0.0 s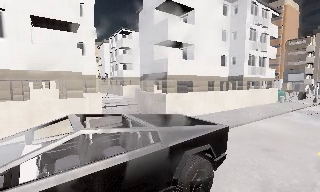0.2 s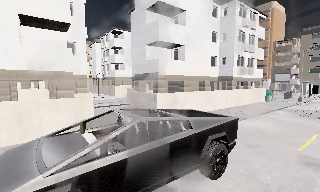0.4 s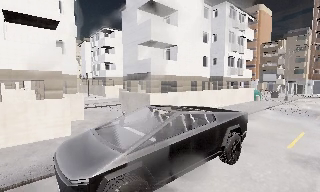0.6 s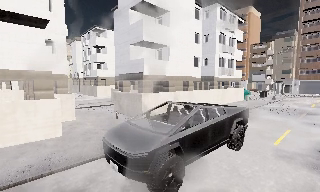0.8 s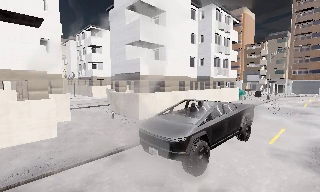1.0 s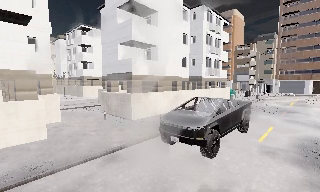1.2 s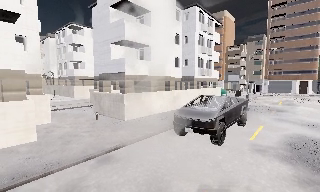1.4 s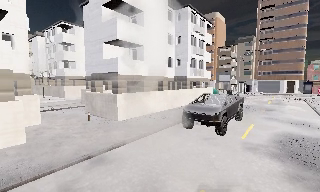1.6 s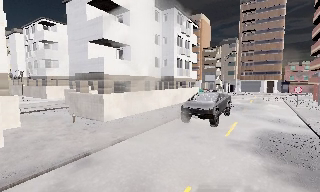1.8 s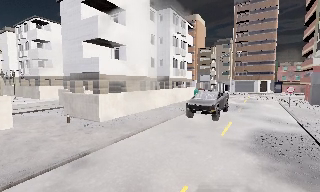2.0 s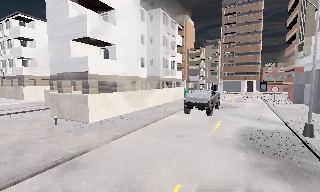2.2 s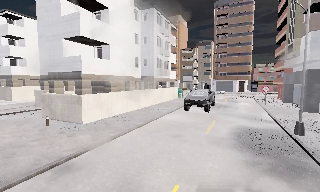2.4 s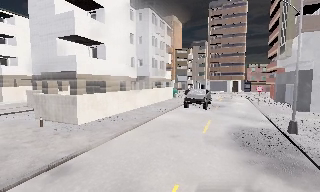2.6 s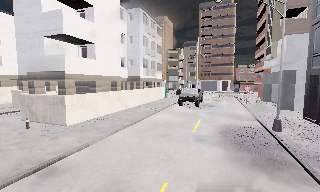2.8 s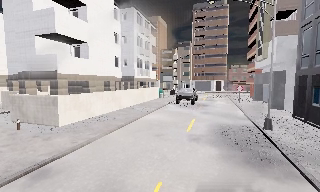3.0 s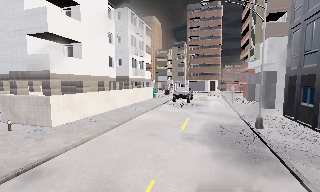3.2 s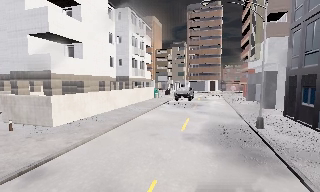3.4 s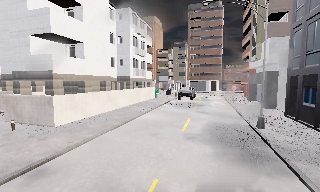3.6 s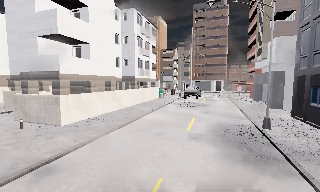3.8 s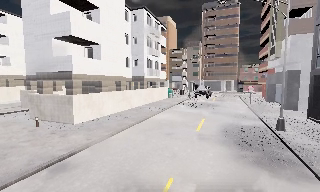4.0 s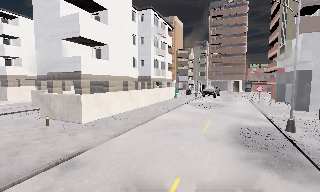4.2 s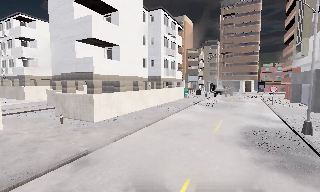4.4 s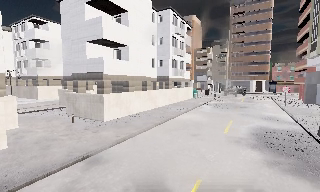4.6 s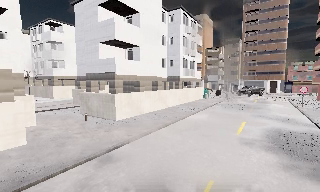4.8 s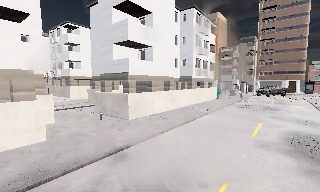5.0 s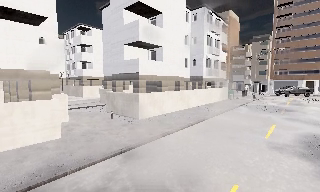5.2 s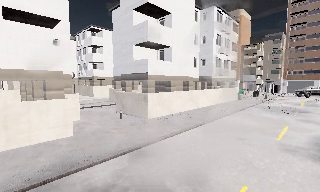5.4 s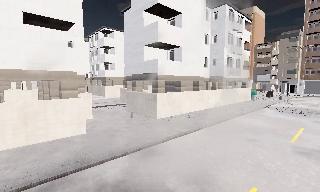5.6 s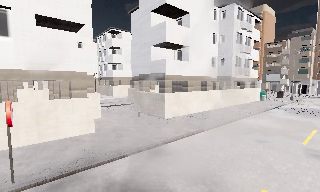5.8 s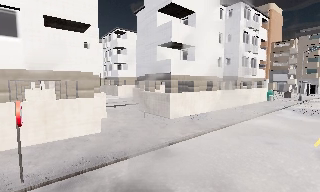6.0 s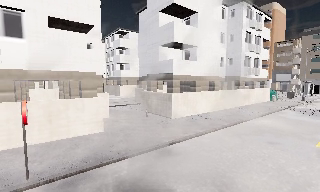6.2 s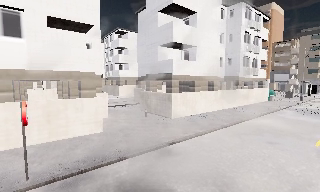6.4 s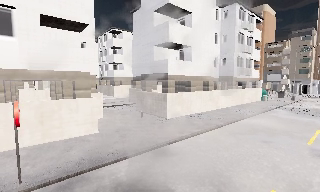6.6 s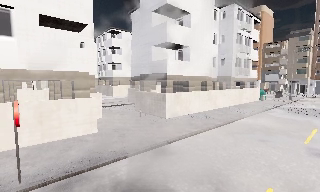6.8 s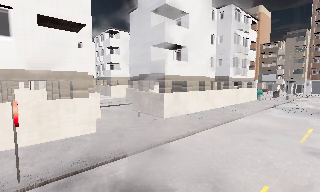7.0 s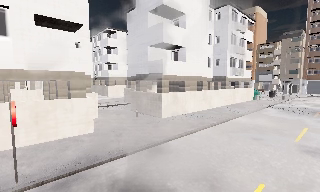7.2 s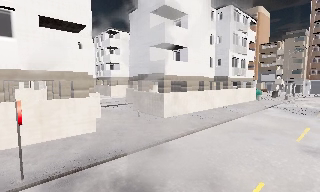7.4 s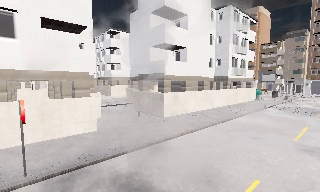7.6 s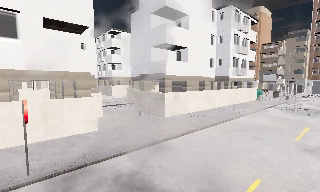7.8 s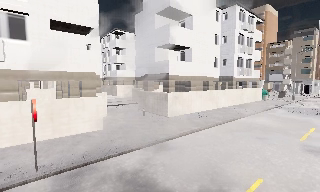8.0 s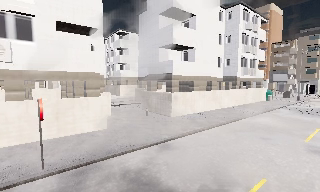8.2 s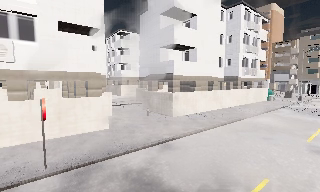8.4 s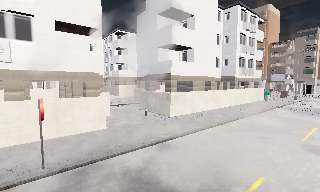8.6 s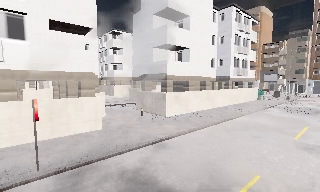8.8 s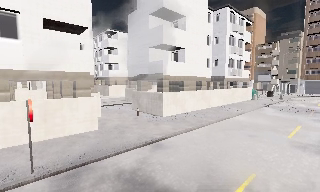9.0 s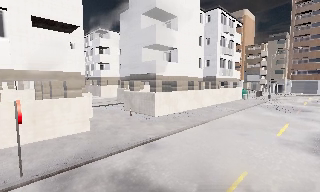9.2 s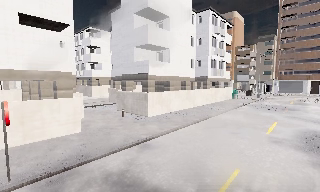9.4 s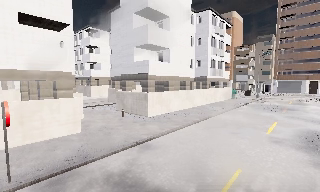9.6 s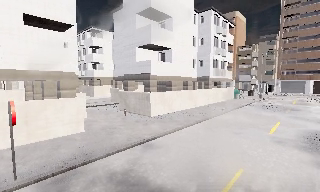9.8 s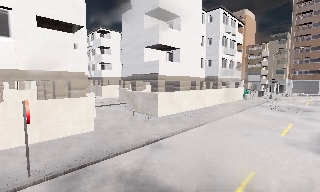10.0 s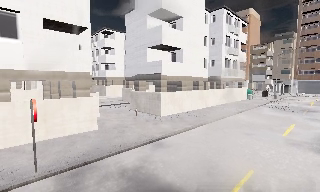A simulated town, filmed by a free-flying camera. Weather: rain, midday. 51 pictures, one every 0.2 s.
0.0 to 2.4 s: The camera pans to its right, which is clockwise from overhead, by about 35 degrees. It travels to its left, about 0.5 m.
2.4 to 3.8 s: The camera shifts only a little, or ends up much as it began.
3.8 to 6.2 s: The camera pans to its left, which is counterclockwise from overhead, by about 30 degrees.
6.2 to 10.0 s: The camera travels backward, about 1 m, so what stands in front gets smaller.
The film runs backward here.
